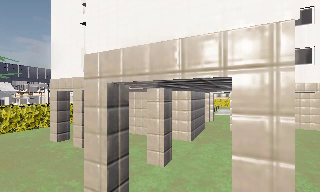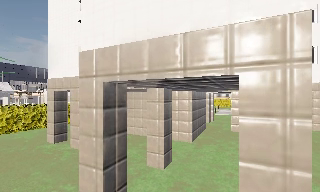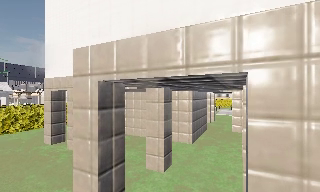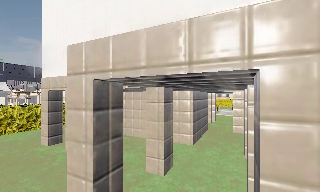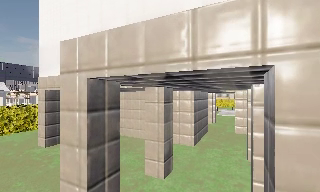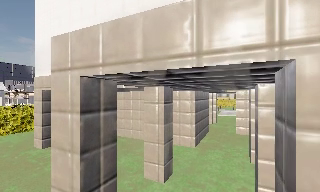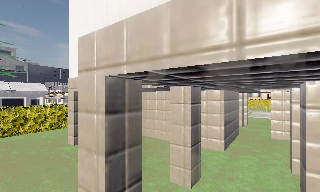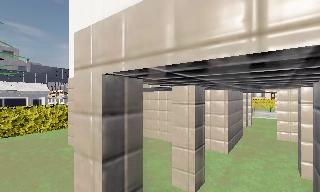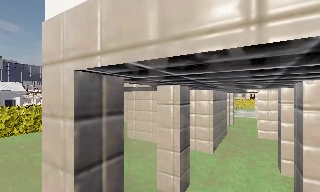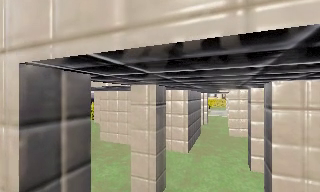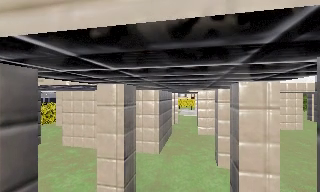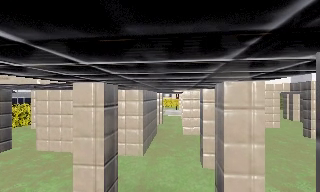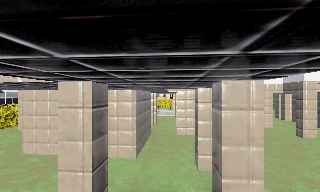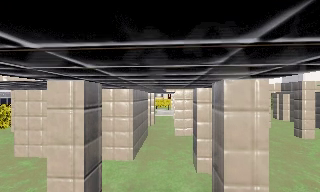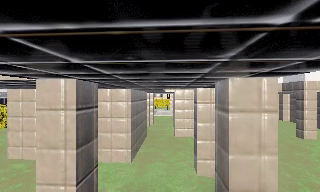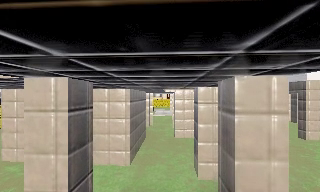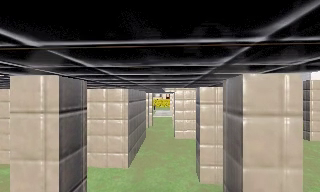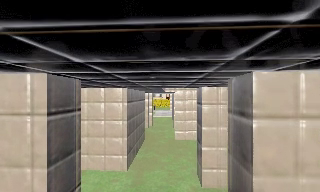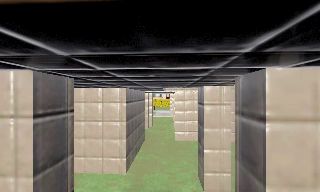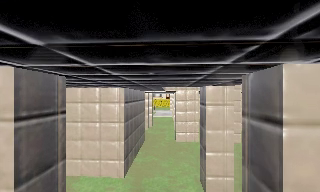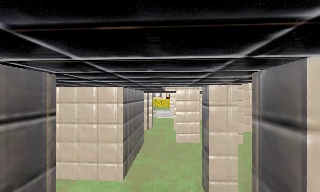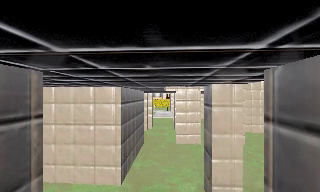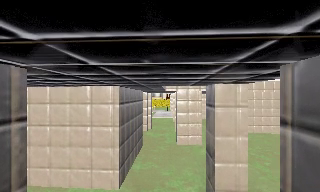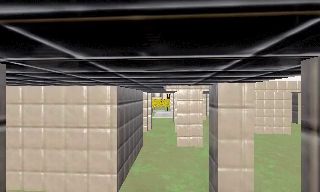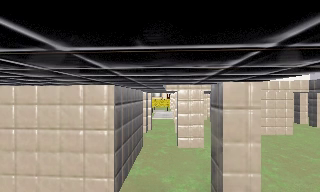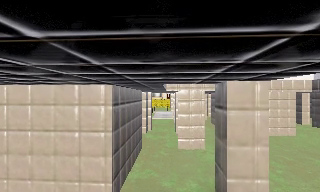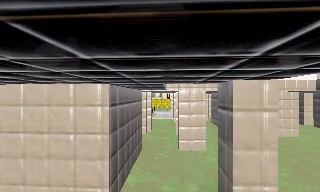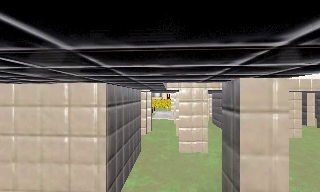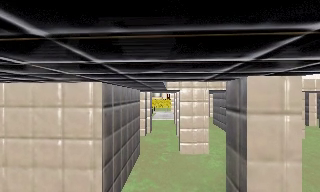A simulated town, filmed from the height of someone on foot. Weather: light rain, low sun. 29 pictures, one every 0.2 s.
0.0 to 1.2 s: The camera travels forward, about 1.5 m, so what stands in front looms larger.
1.2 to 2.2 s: The camera swings to its right by about 30 degrees, and the scene slides to the left. It travels forward, about 1 m, so what stands in front looms larger.
2.2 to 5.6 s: The camera travels forward, about 3.5 m, so what stands in front looms larger.
The film runs forward here.
